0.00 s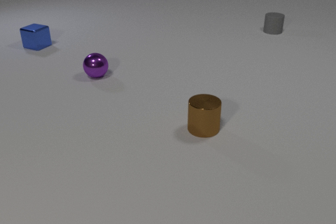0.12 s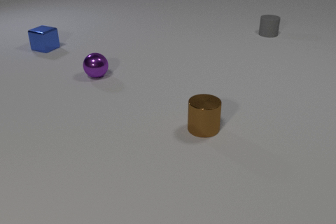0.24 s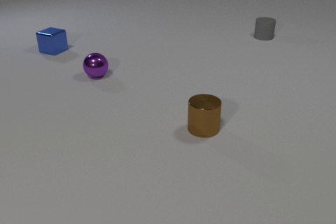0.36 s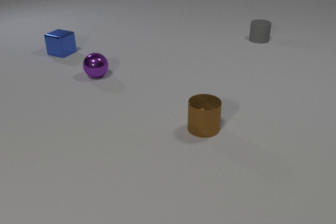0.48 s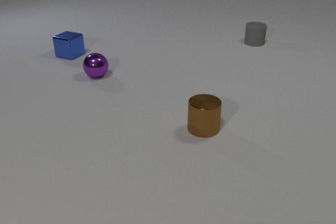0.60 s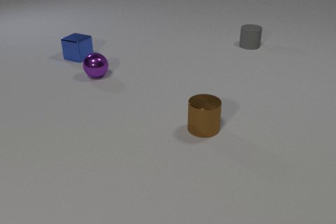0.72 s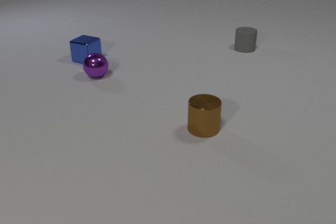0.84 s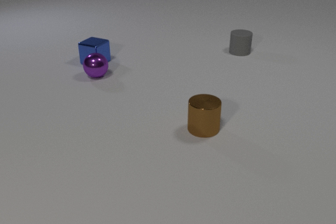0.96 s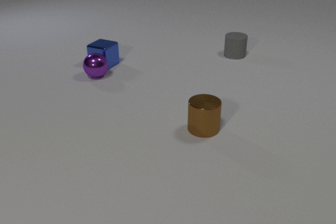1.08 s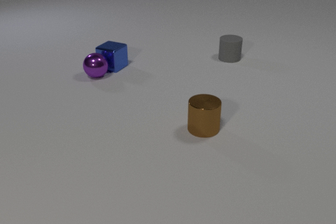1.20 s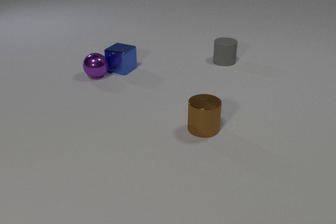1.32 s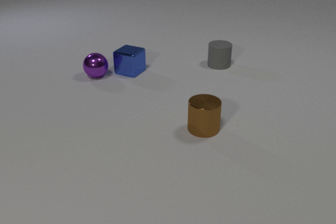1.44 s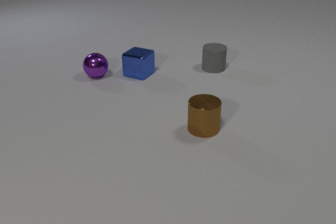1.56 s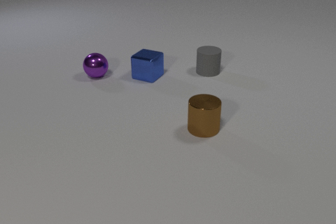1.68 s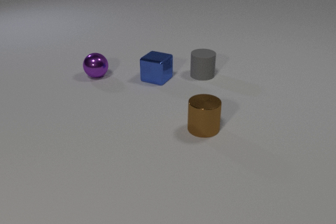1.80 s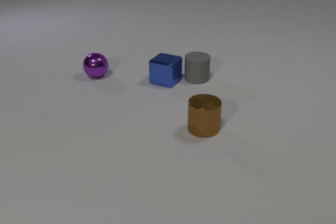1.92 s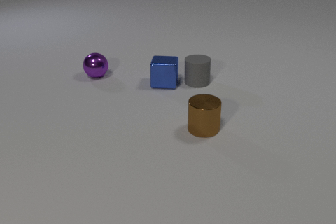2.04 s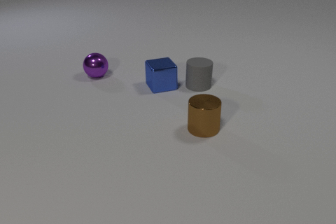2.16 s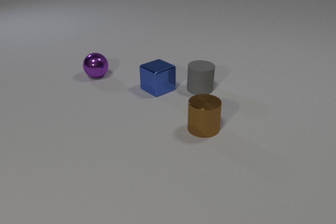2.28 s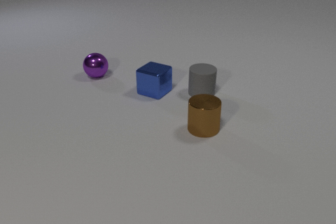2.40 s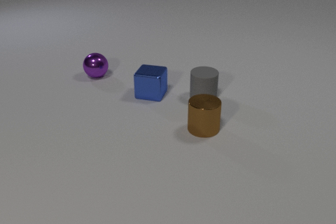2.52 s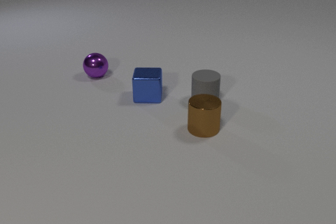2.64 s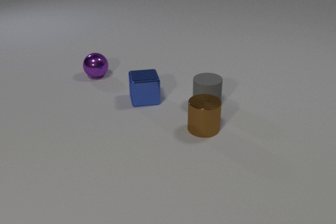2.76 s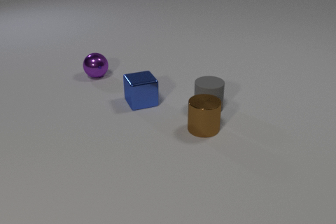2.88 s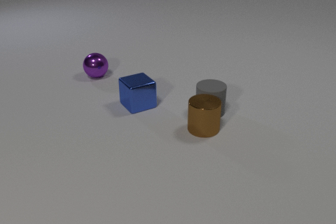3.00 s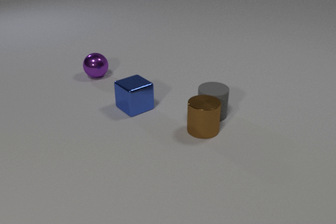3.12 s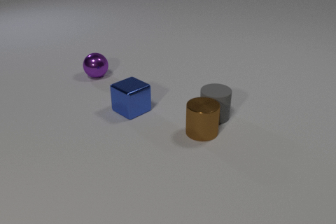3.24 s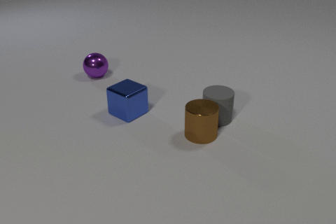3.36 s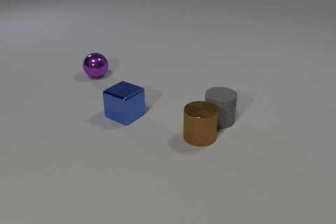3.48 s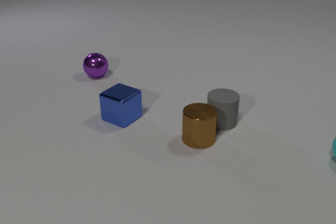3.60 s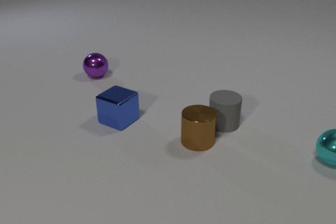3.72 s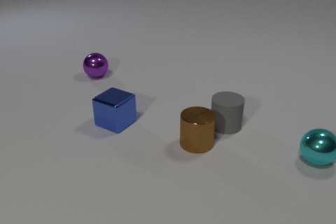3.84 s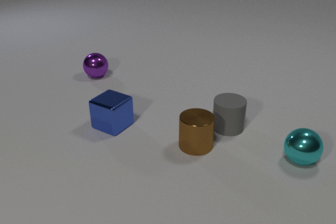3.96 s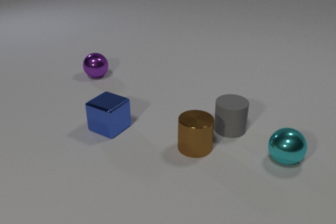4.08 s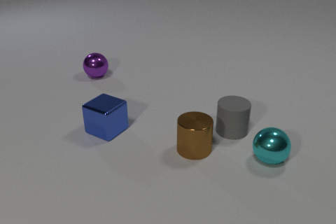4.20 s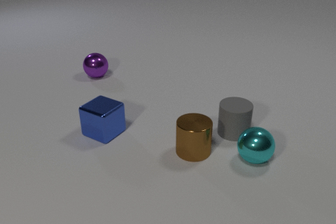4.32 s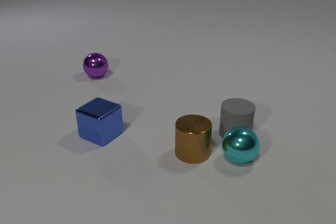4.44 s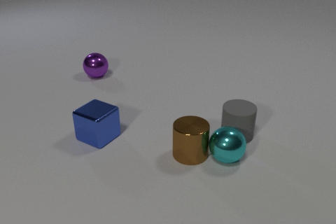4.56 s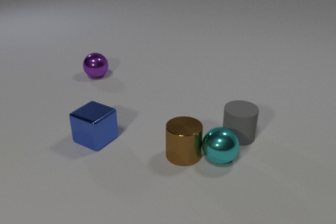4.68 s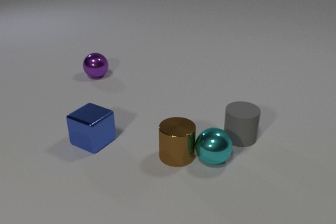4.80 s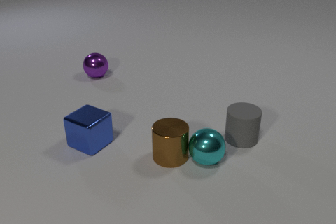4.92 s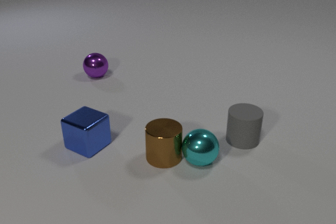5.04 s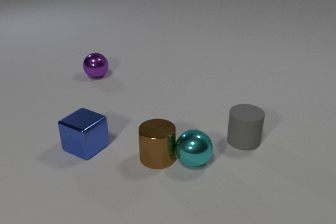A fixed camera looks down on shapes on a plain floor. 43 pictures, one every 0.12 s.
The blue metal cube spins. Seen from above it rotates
counterclockwise.
The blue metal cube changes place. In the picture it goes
toward the camera.
0.00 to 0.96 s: The blue metal cube slides toward the camera and to the right. The gray rubber cylinder slides toward the camera and to the left.
0.96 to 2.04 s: The blue metal cube slides toward the camera and to the right, spins so that its near face slides to the right, counterclockwise seen from above. The gray rubber cylinder slides toward the camera and to the left. The blue metal cube and the gray rubber cylinder collide.
2.04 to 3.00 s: The blue metal cube slides toward the camera and to the left, spins so that its near face slides to the right, counterclockwise seen from above. The gray rubber cylinder slides toward the camera. The gray rubber cylinder and the brown metal cylinder collide.
3.00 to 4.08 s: The blue metal cube slides toward the camera and to the left. The gray rubber cylinder slides toward the camera and to the right. The brown metal cylinder slides toward the camera. The cyan metal sphere comes in at the right edge, rolls to the left.
4.08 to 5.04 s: The blue metal cube slides toward the camera and to the left. The gray rubber cylinder slides toward the camera and to the right. The brown metal cylinder slides to the left and toward the camera. The cyan metal sphere rolls to the left. The brown metal cylinder and the cyan metal sphere collide.
How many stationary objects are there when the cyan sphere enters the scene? 1.
What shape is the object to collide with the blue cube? cylinder.
What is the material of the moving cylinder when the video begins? rubber.
